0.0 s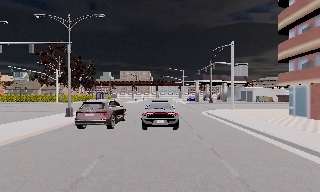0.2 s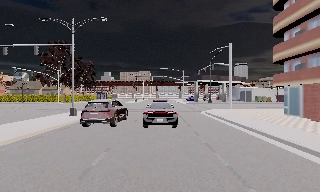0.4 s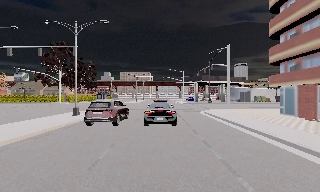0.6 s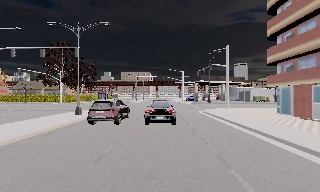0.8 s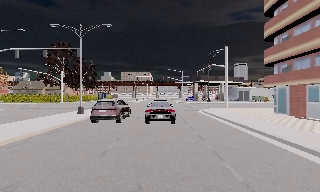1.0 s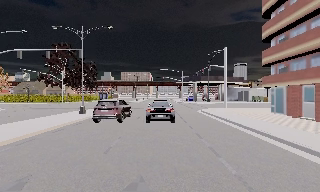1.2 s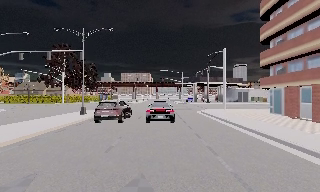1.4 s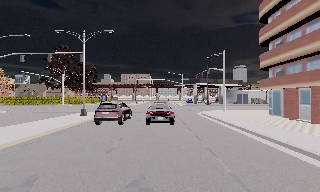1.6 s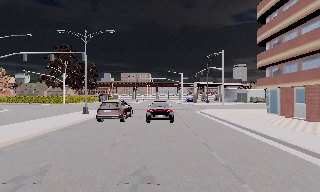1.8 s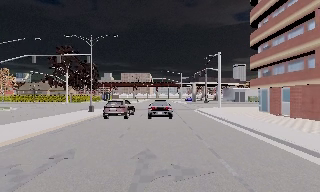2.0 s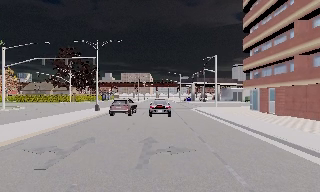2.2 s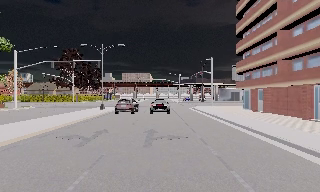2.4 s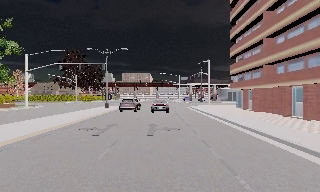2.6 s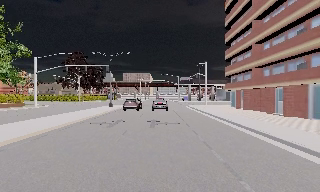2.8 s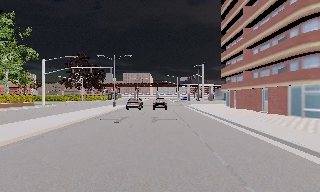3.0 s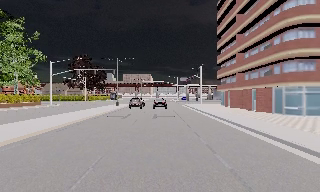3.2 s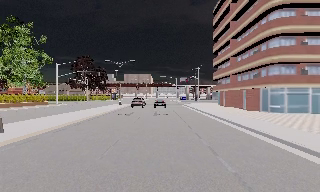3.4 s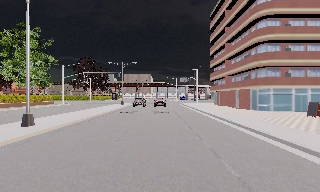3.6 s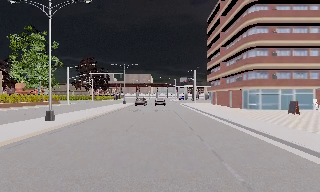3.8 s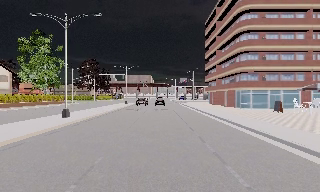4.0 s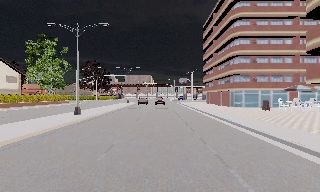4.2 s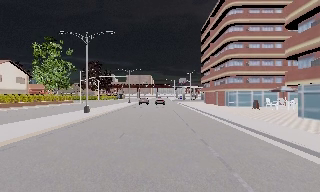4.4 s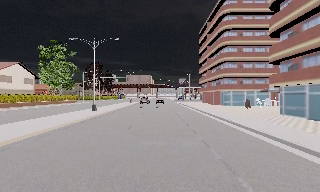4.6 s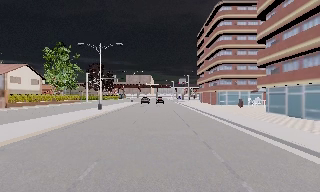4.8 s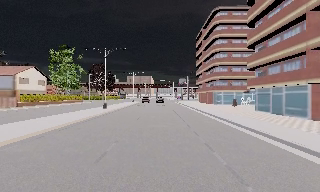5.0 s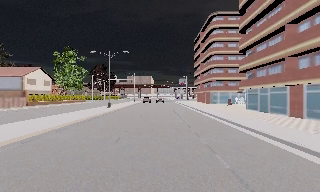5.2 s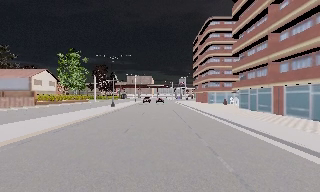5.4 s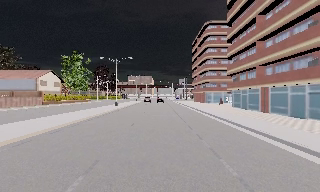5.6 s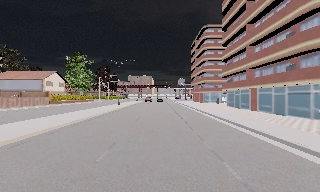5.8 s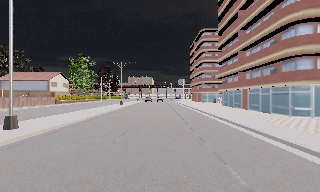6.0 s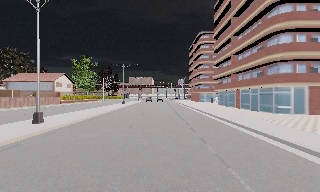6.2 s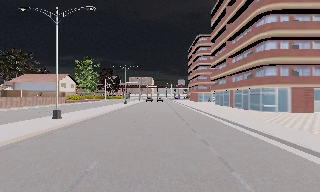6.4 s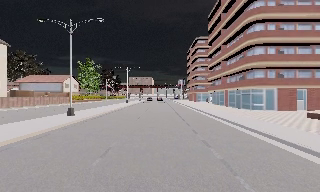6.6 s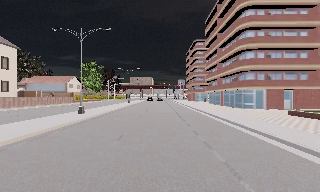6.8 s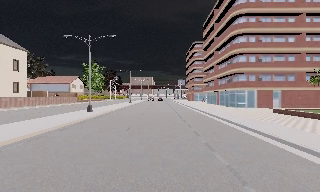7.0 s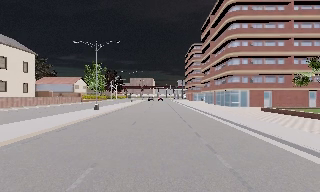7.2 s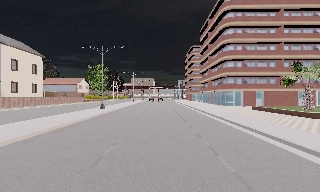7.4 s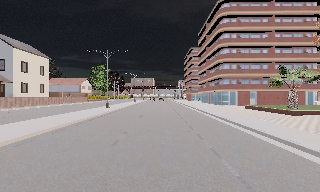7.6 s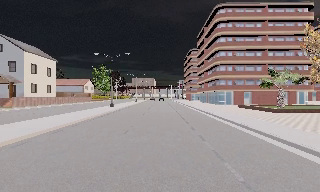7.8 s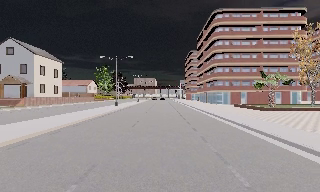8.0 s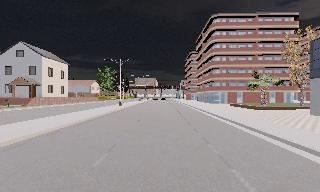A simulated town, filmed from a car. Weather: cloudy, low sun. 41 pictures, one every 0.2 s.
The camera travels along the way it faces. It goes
backward.
0.0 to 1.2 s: The camera travels backward, about 2.5 m, so what stands in front gets smaller. It loses speed.
1.2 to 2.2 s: The camera travels backward, about 5 m, so what stands in front gets smaller. It gains speed.
2.2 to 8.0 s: The camera travels backward, about 50 m, so what stands in front gets smaller.
The film runs backward here.
